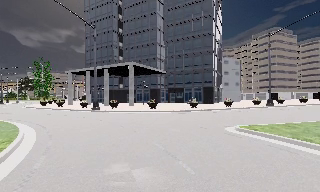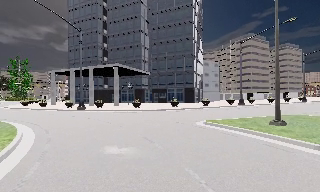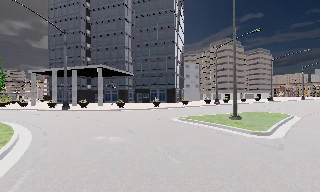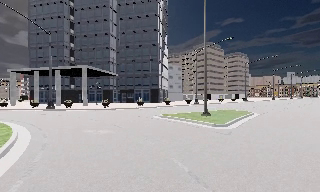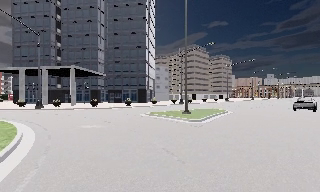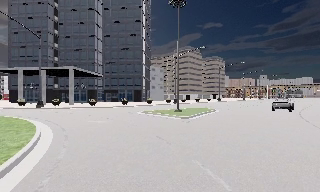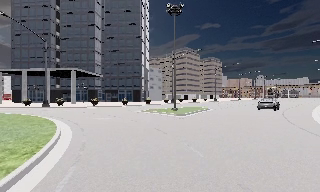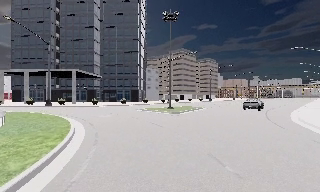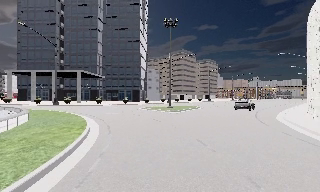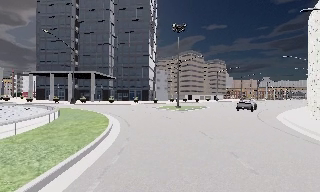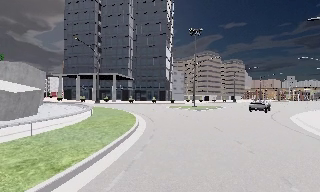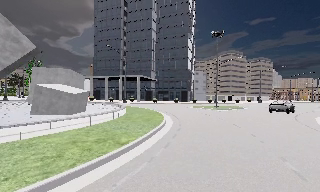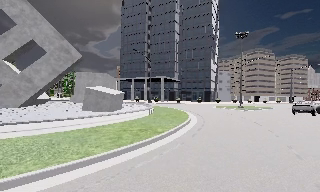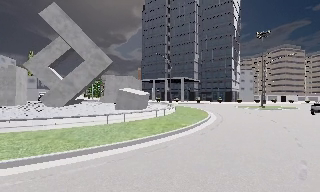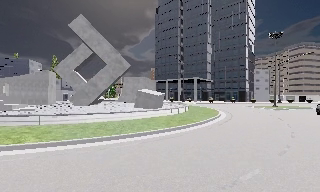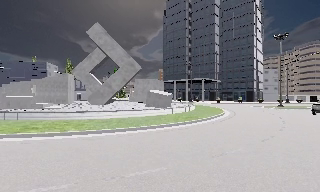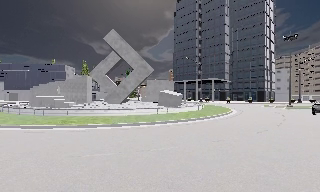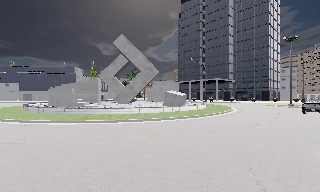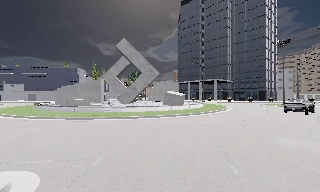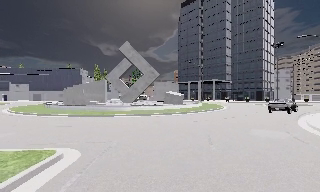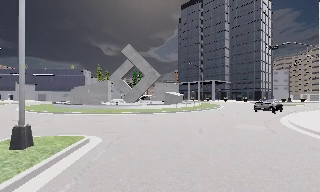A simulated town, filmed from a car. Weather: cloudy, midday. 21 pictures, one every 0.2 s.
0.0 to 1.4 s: The camera swings to its right by about 25 degrees, and the scene slides to the left. It travels backward, about 12 m, so what stands in front gets smaller.
1.4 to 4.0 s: The camera pans to its left, which is counterclockwise from overhead, by about 45 degrees. It travels backward, about 20 m.
The film runs backward here.
